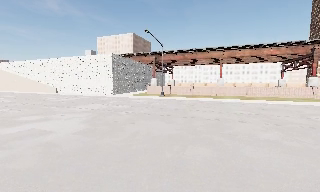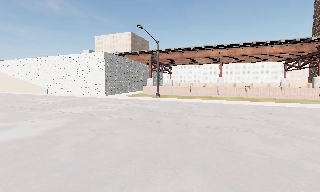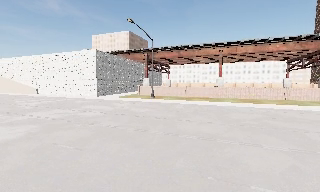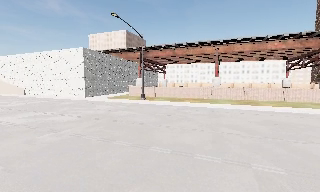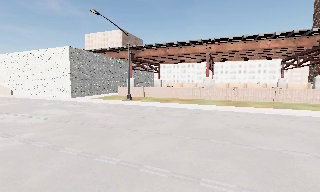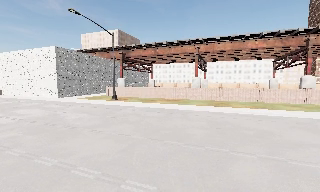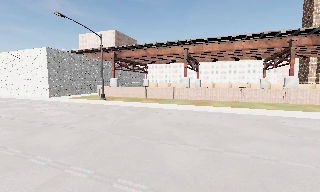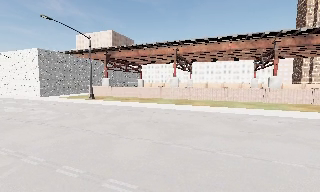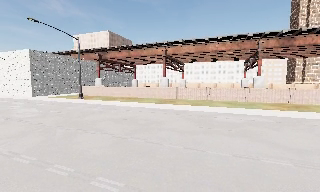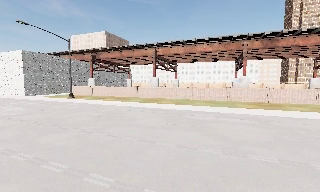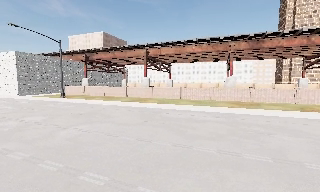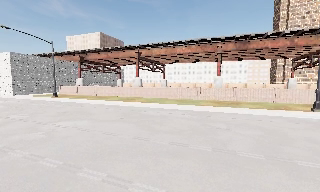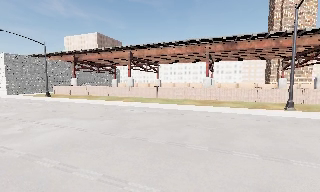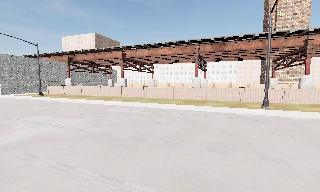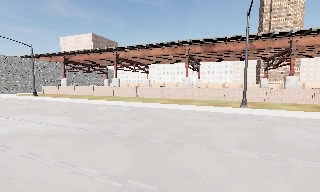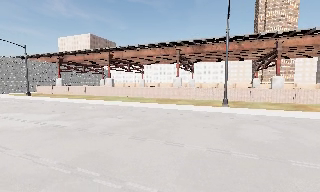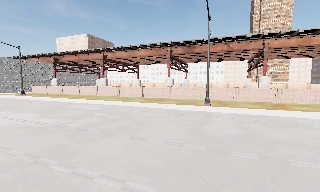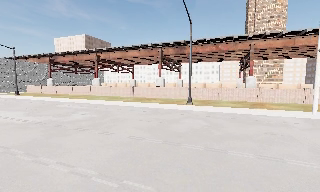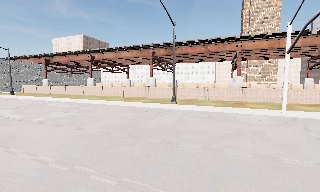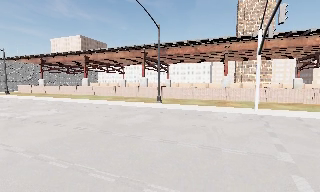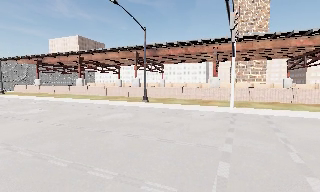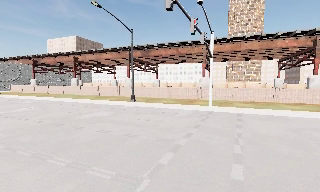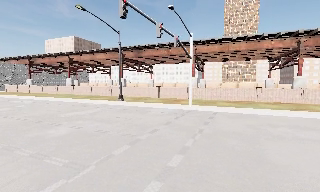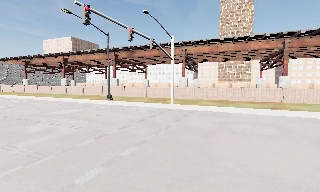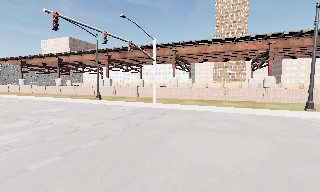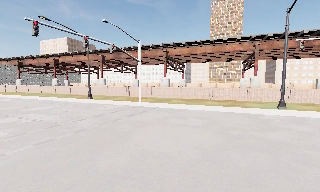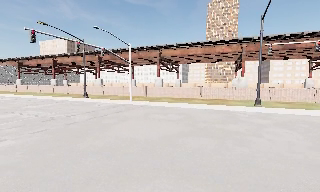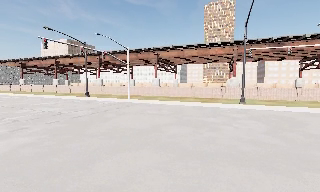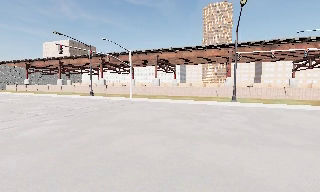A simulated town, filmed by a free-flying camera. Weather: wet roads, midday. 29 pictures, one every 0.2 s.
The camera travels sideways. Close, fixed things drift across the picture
to the left.
0.0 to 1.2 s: The camera travels to its right and forward, about 12 m, so close, fixed things drift to the left.
1.2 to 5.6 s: The camera travels to its right and backward, about 45 m, so close, fixed things drift to the left.
The film runs forward here.
